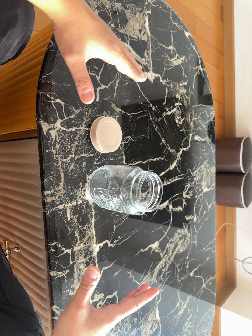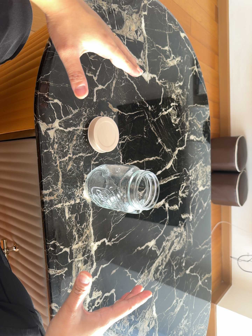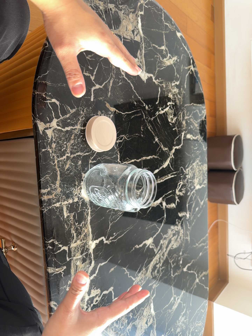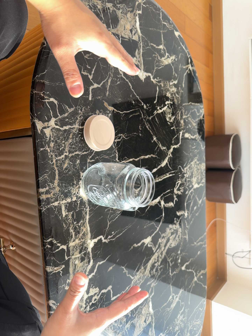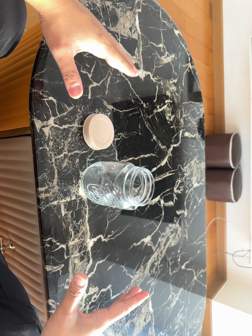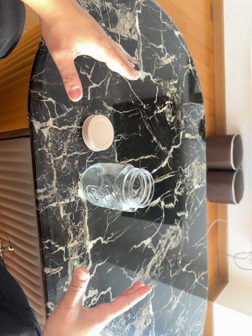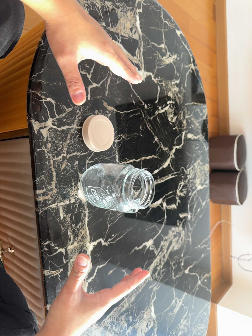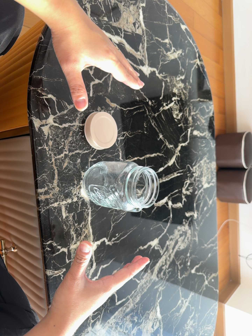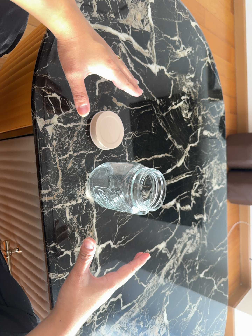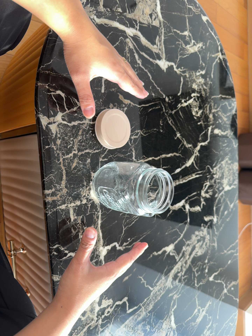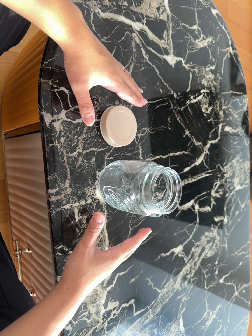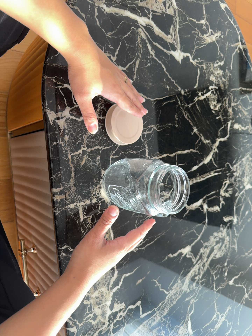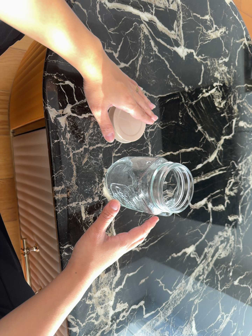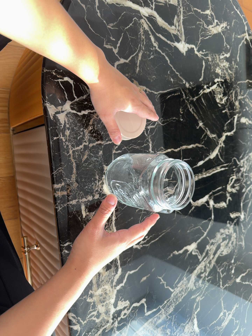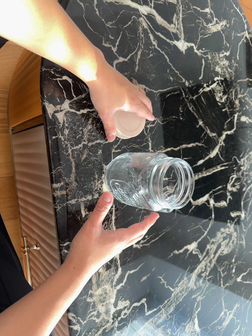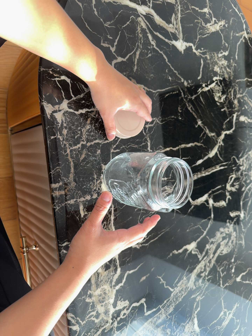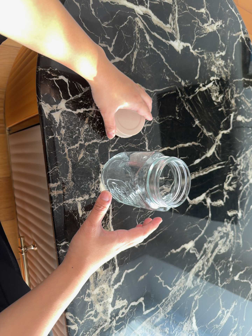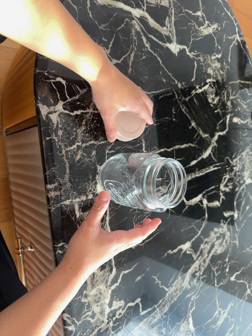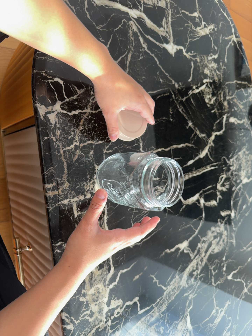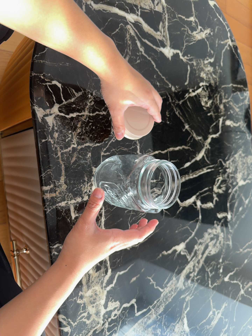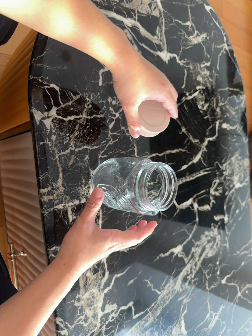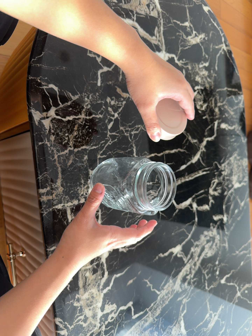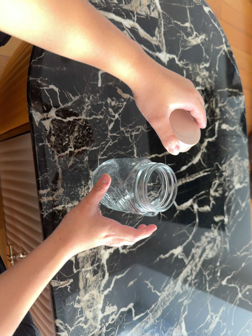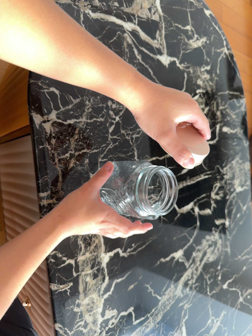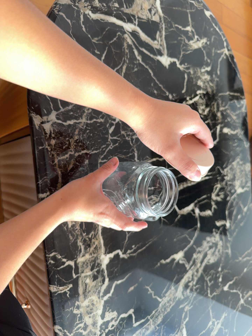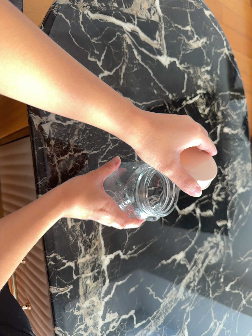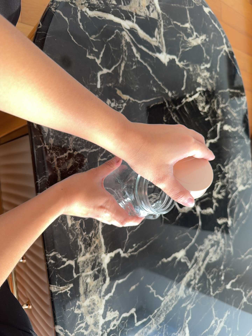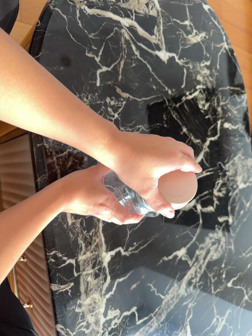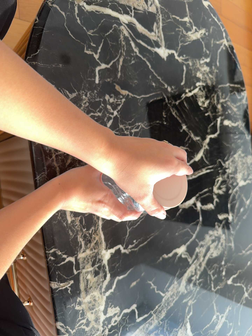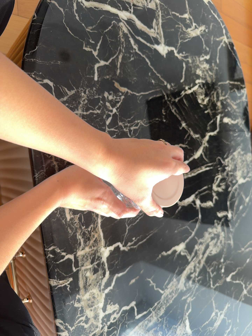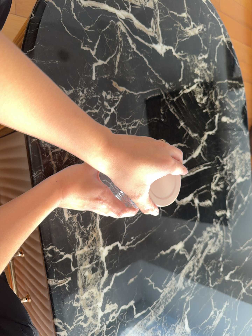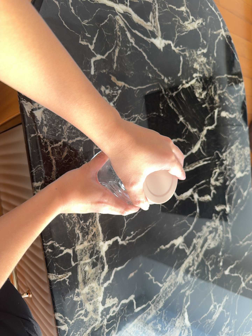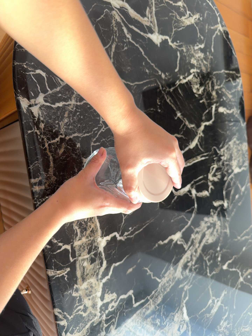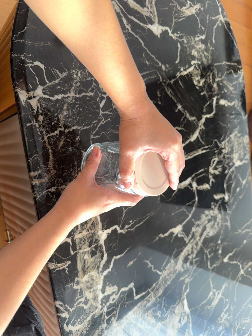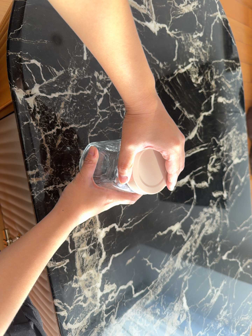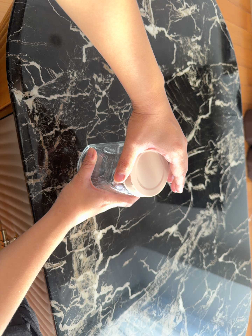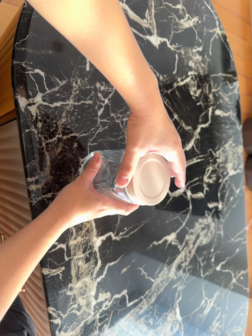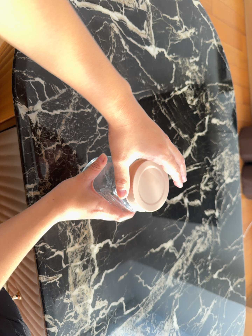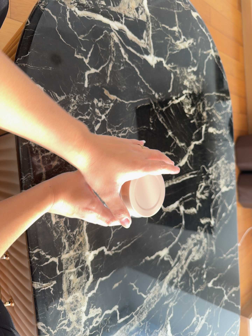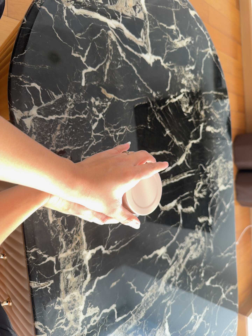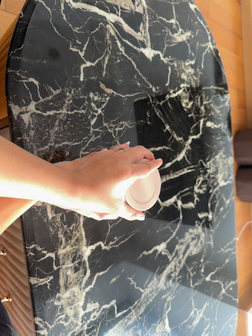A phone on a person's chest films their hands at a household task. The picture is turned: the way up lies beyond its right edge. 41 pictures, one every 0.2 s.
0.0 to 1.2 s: The camera shifts only a little, or ends up much as it began.
1.2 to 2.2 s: The camera travels forward, about 7 cm, so what stands in front looms larger.
2.2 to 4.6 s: The camera shifts only a little, or ends up much as it began.
4.6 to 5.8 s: The camera keeps its place and its aim.
5.8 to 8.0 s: The camera shifts only a little, or ends up much as it began.
The film runs backward here.
